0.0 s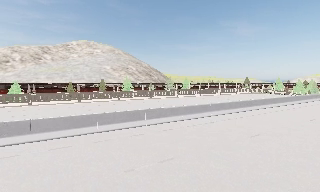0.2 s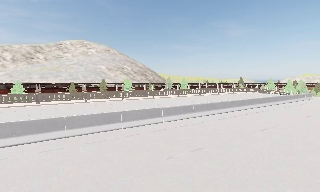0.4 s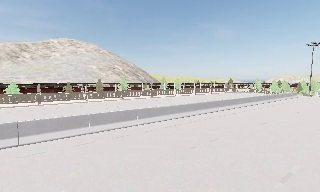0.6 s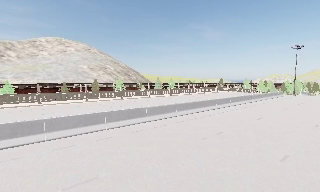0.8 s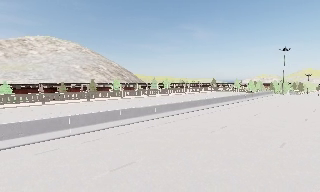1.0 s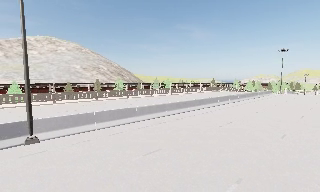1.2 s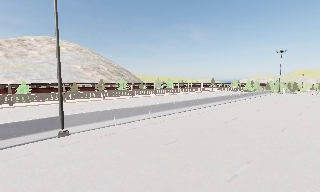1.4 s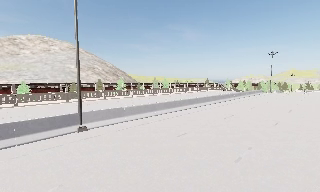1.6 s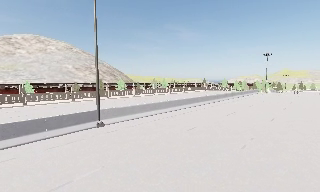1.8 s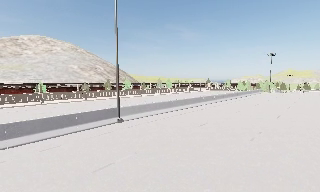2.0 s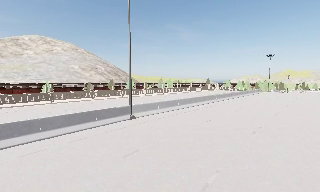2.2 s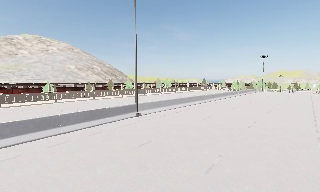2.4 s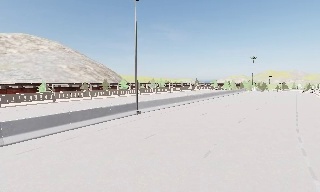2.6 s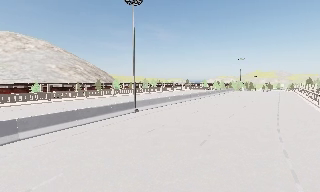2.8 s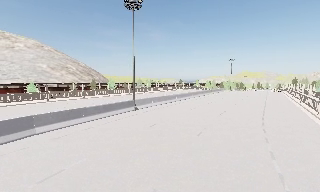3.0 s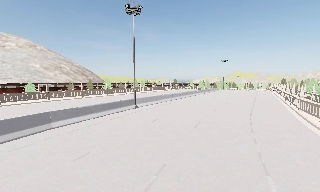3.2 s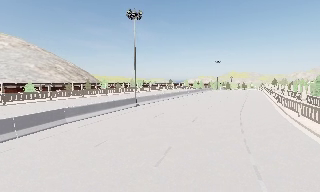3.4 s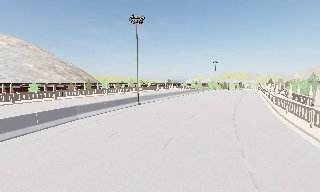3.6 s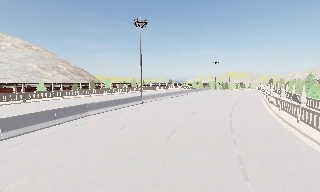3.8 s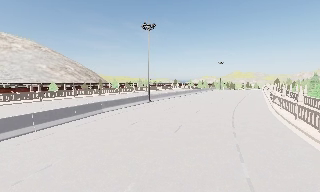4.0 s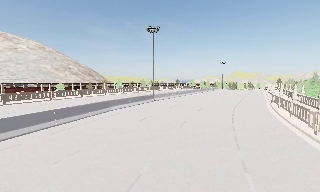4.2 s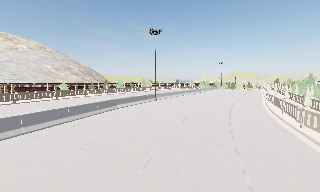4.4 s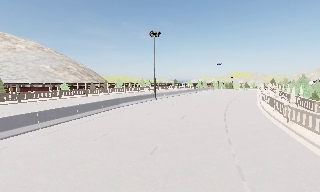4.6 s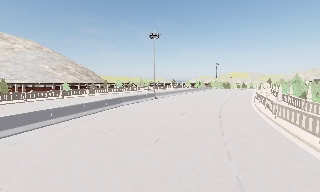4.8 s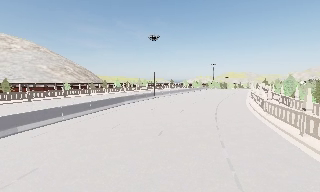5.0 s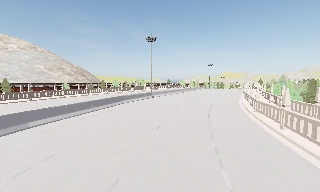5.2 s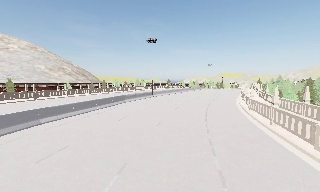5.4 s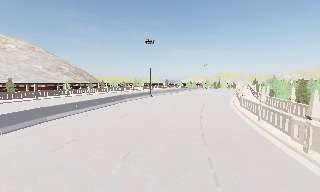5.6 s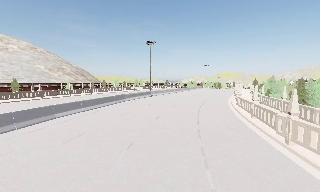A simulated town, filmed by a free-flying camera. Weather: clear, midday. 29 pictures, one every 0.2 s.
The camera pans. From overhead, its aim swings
clockwise.
0.0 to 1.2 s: The camera pans to its right, which is clockwise from overhead, by about 15 degrees. It travels to its left and backward, about 11 m, so close, fixed things drift to the right.
1.2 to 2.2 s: The camera travels backward and to its left, about 7 m, so what stands in front gets smaller.
2.2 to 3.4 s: The camera pans to its right, which is clockwise from overhead, by about 15 degrees. It travels backward, about 9 m, so what stands in front gets smaller.
3.4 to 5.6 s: The camera travels backward, about 13 m, so what stands in front gets smaller.
The film runs backward here.
